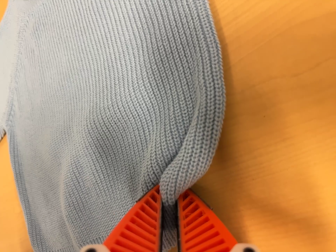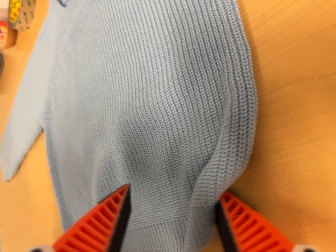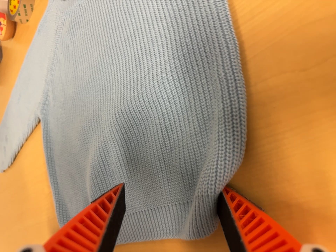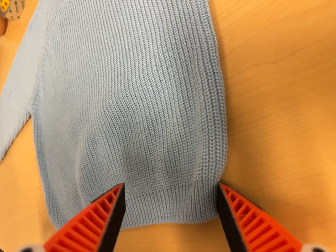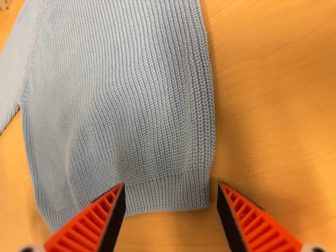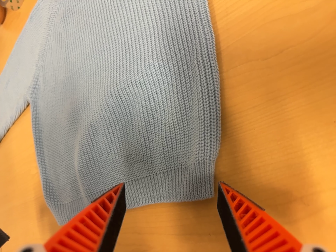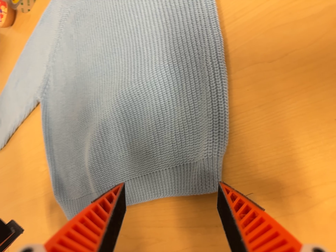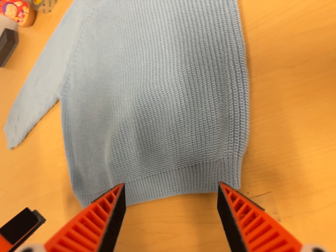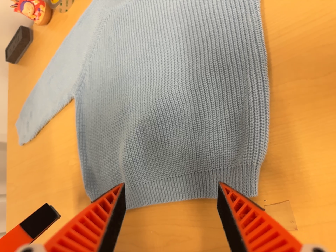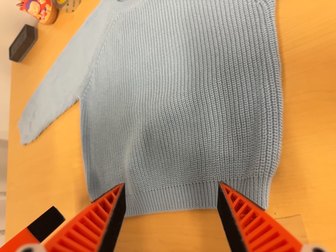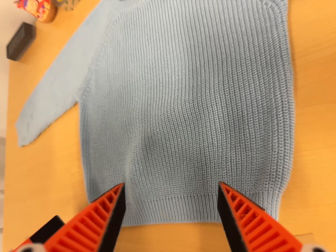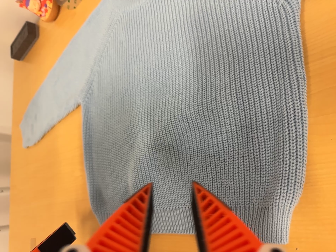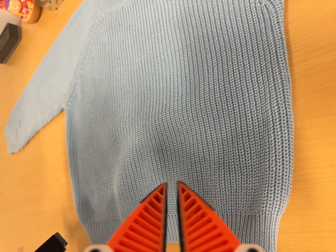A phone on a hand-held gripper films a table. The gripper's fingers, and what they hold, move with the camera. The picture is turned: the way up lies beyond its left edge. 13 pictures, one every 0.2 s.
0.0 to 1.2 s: The camera travels backward, about 8 cm, so what stands in front gets smaller.
1.2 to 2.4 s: The camera travels toward the top of its view and to its left, about 7 cm, so close, fixed things drift downward.
The film runs backward here.
